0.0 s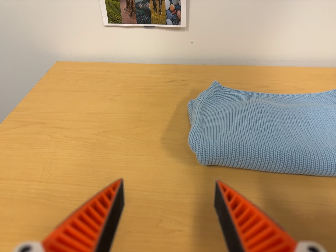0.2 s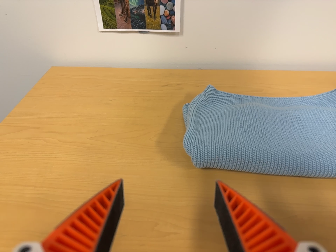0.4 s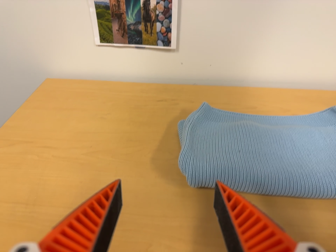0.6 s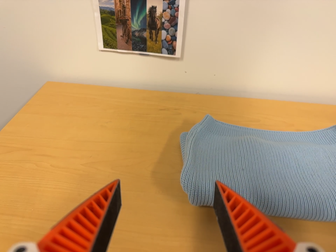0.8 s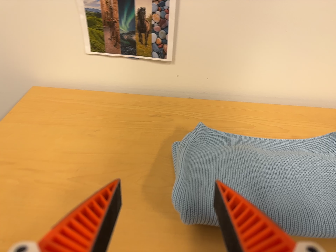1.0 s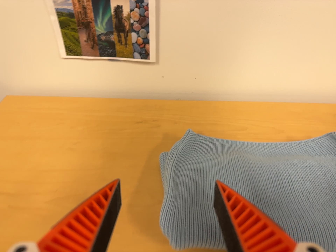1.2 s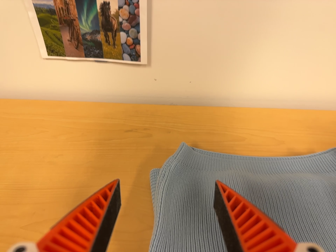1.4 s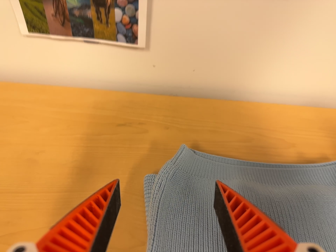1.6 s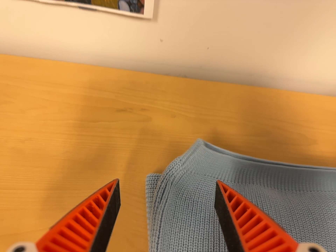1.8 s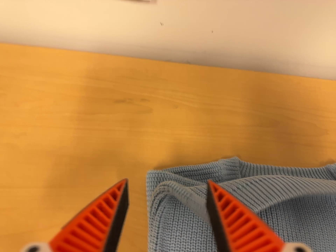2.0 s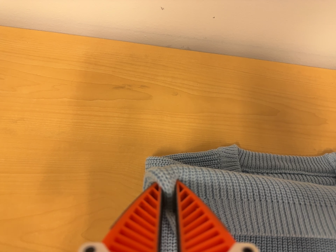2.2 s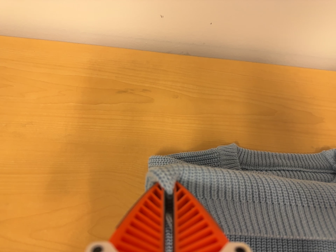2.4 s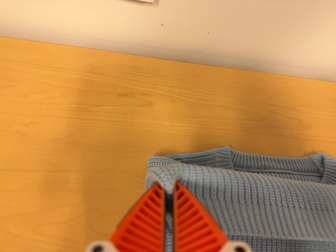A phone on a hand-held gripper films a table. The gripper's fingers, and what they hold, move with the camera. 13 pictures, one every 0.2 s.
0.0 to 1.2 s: The camera travels toward the top of its view and forward, about 18 cm, so close, fixed things drift downward.
1.2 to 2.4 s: The camera travels forward and toward the top of its view, about 12 cm, so what stands in front looms larger. Its aim tips toward the bottom of its view by about 15 degrees.
The film runs backward here.
